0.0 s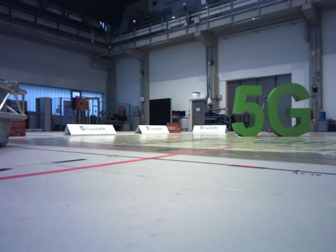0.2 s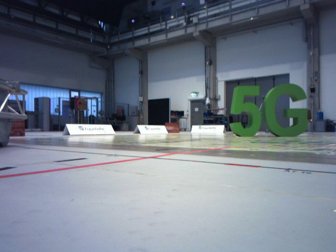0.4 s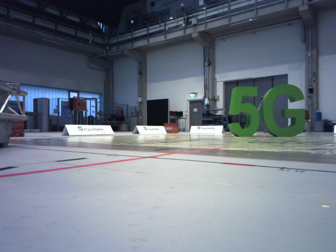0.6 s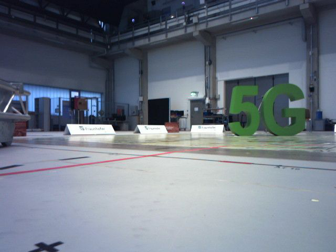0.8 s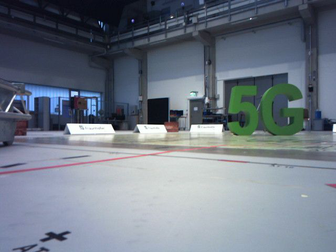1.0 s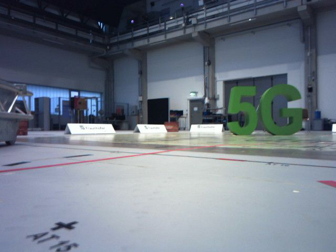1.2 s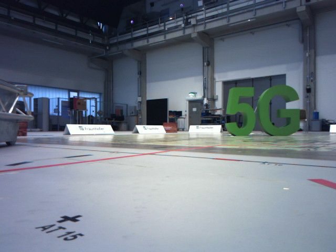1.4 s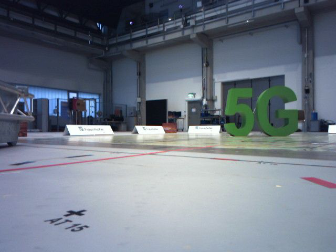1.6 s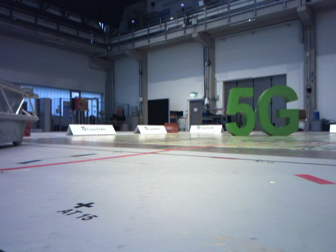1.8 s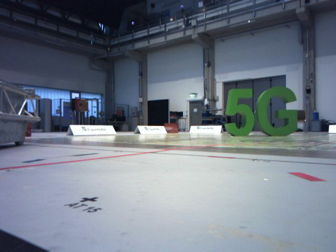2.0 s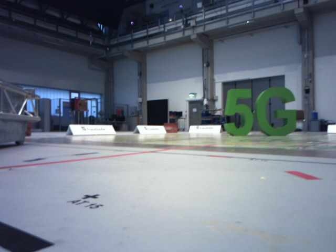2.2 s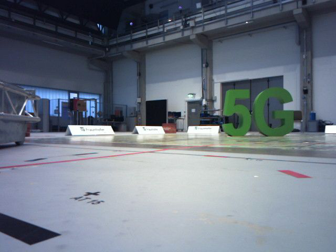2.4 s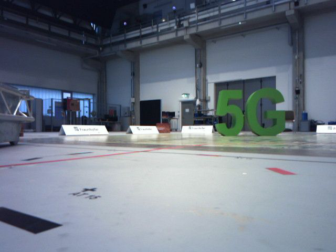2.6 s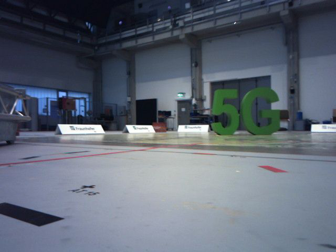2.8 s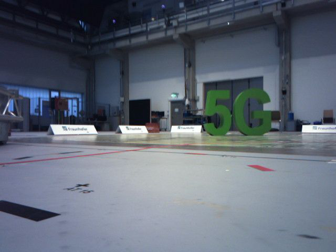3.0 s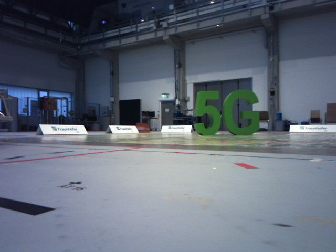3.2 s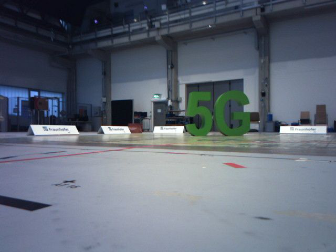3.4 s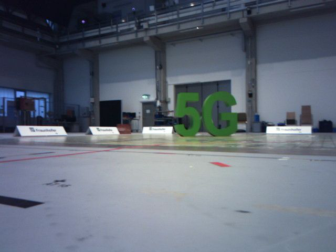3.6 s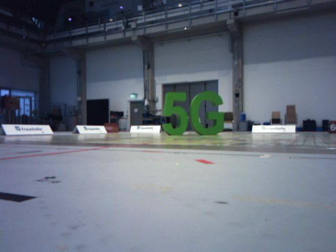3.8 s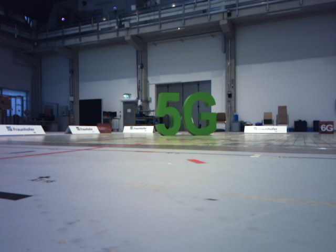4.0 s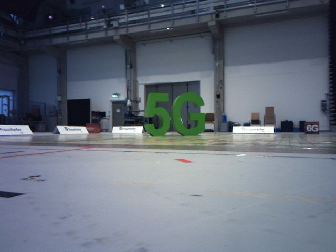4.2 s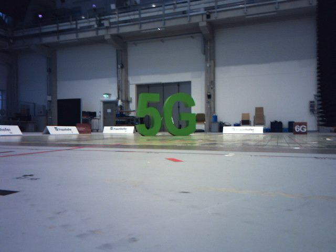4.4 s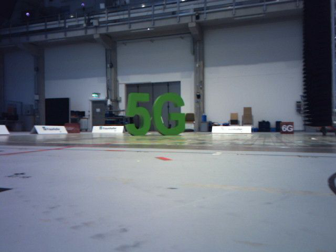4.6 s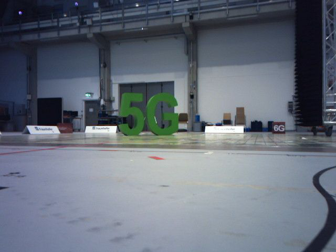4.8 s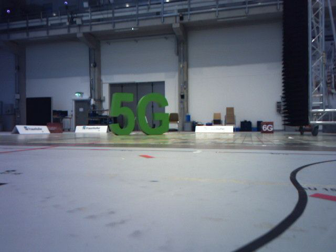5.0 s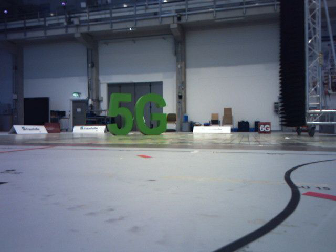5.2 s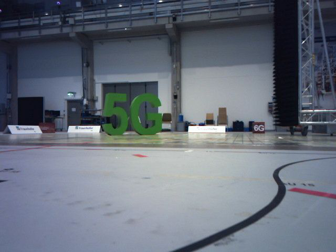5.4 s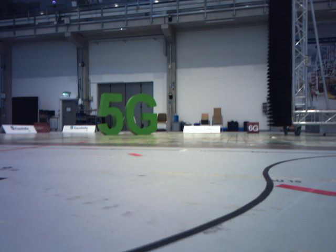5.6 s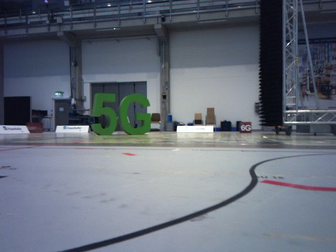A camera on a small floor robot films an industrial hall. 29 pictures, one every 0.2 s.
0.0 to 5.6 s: The camera swings to its right by about 25 degrees, and the scene slides to the left. It travels backward, about 1.2 m, so what stands in front gets smaller.
The film runs backward here.
